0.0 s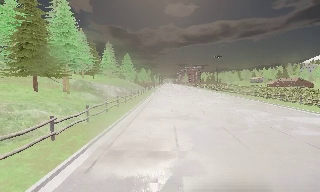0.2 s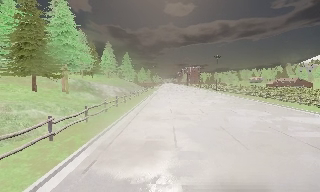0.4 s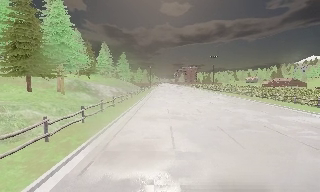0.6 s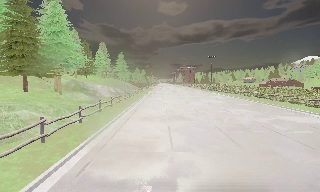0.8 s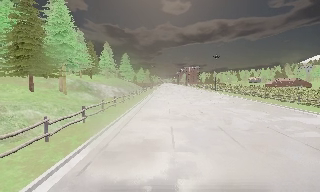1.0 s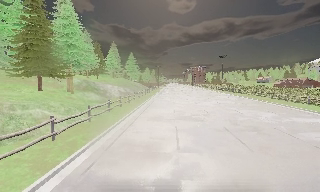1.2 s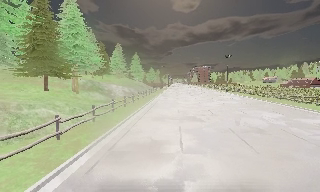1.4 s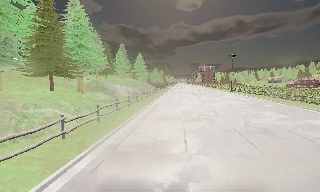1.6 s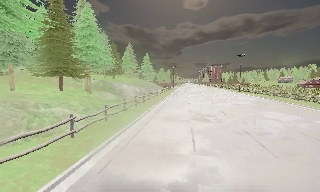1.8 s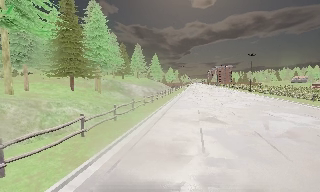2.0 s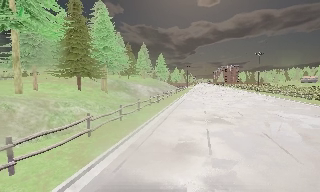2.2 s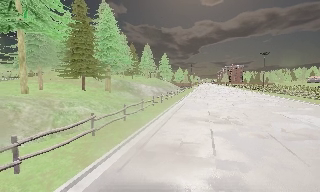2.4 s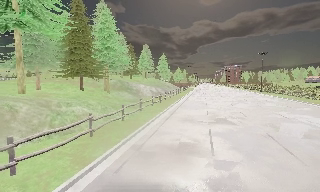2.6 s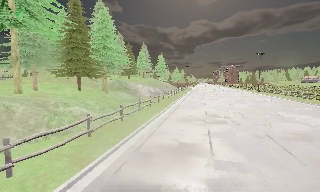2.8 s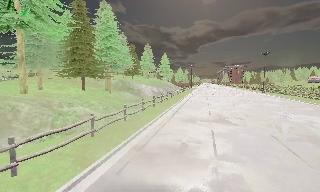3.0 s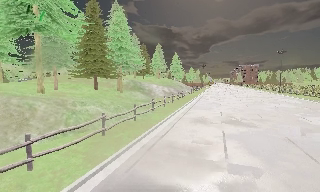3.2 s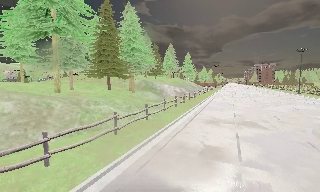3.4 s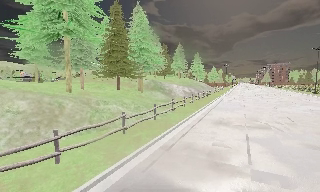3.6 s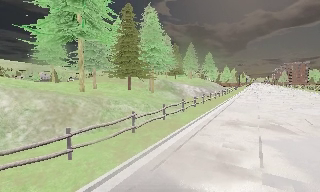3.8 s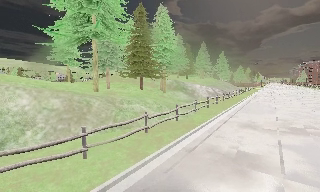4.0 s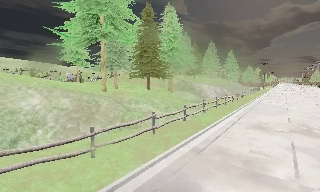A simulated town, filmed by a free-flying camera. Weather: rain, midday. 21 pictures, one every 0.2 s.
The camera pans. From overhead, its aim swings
counterclockwise.
The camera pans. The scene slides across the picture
to the right.
0.0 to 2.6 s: The camera swings to its left by about 10 degrees, and the scene slides to the right. It travels forward, about 0.5 m, so what stands in front looms larger.
2.6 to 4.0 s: The scene slides to the right, as the camera pans about 25 degrees to its left.
The film runs forward here.
